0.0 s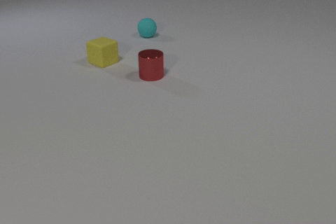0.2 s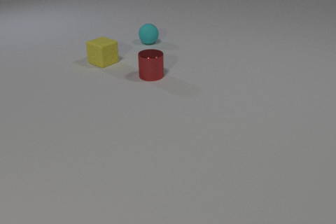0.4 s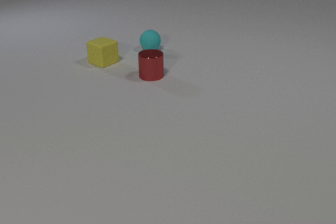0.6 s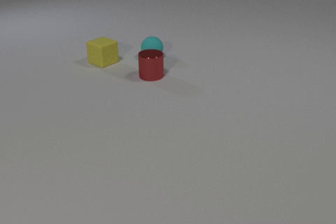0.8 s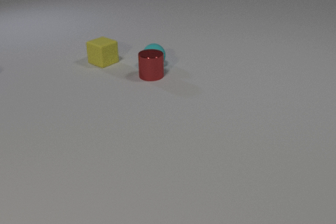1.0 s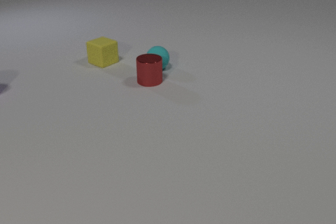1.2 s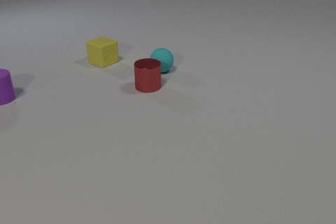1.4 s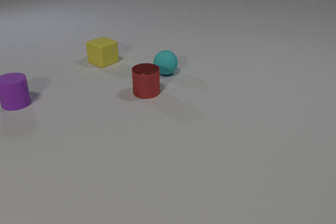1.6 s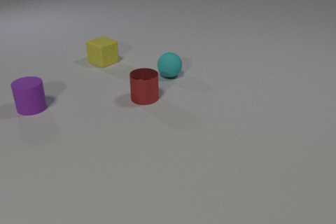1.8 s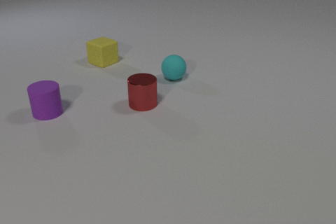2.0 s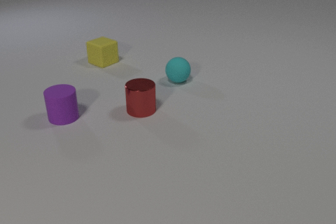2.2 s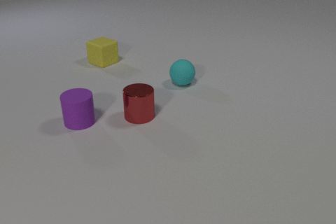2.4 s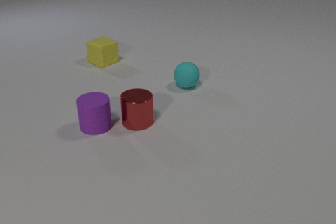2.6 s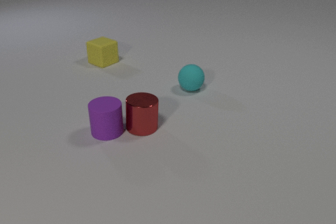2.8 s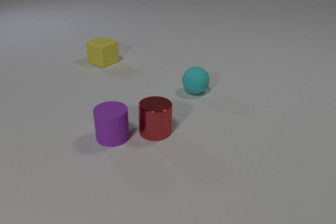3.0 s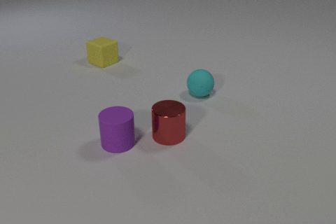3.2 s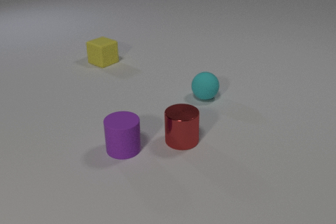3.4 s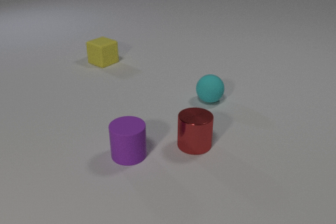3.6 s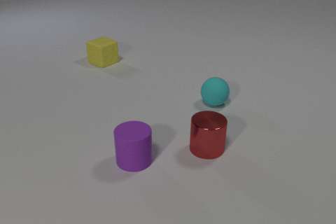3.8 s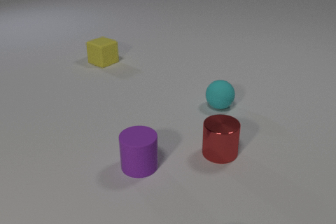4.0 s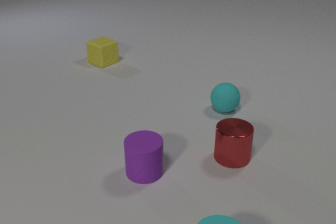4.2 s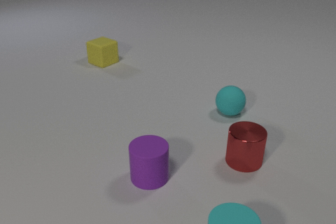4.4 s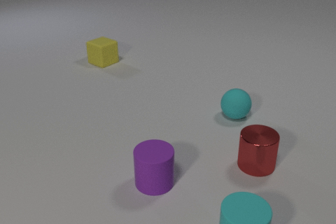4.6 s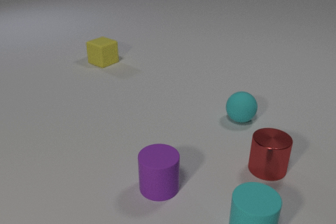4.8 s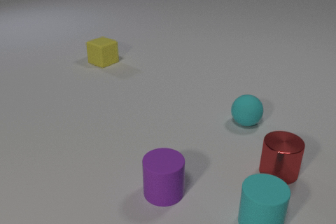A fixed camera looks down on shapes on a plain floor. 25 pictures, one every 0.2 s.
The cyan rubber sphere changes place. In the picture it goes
toward the camera.
0.0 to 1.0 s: The cyan rubber sphere rolls toward the camera. The red metal cylinder slides toward the camera. The cyan rubber sphere and the red metal cylinder collide.
1.0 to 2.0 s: The cyan rubber sphere rolls toward the camera and to the right. The red metal cylinder slides toward the camera. The purple rubber cylinder comes in at the left edge, slides toward the camera and to the right.
2.0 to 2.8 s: The cyan rubber sphere rolls toward the camera and to the right. The red metal cylinder slides toward the camera. The purple rubber cylinder slides toward the camera and to the right. The red metal cylinder and the purple rubber cylinder collide.
2.8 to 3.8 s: The cyan rubber sphere rolls toward the camera and to the right. The red metal cylinder slides to the right and toward the camera. The purple rubber cylinder slides toward the camera and to the right.
3.8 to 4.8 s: The cyan rubber sphere rolls toward the camera and to the right. The red metal cylinder slides to the right. The purple rubber cylinder slides toward the camera and to the right. The cyan rubber cylinder comes in at the bottom edge, slides away from the camera and to the right.
How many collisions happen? 2.
What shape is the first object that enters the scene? cylinder.
How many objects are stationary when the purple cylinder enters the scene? 1.
